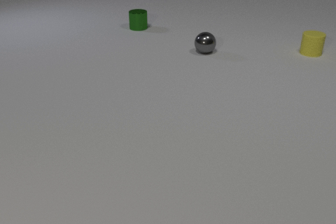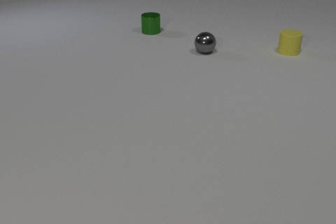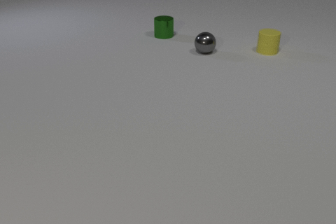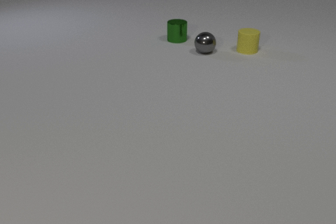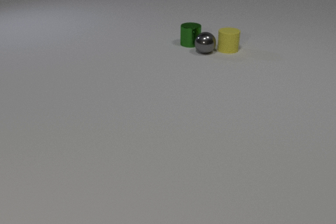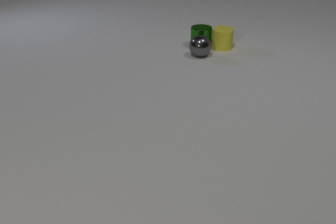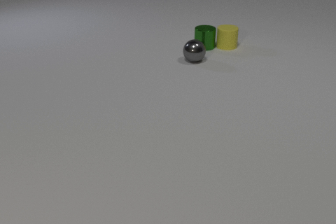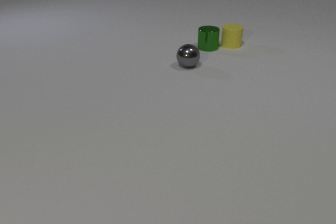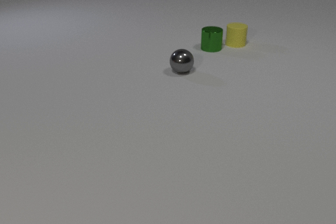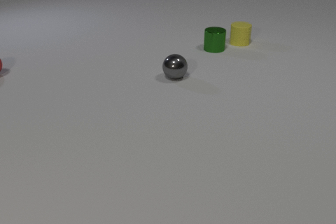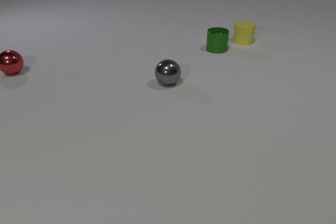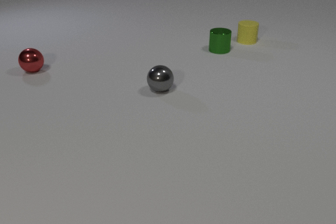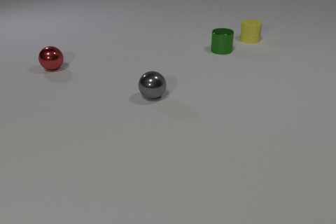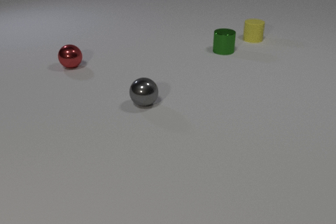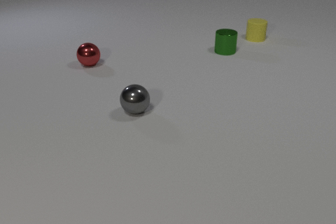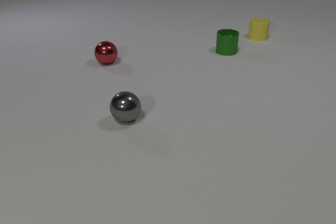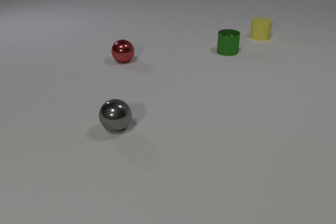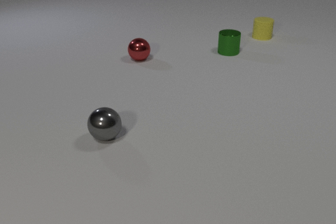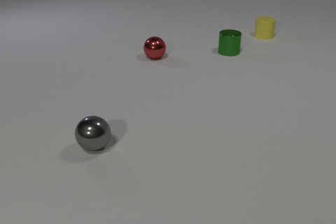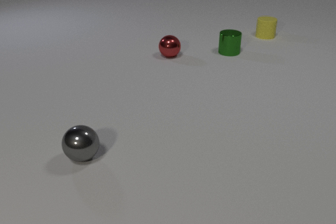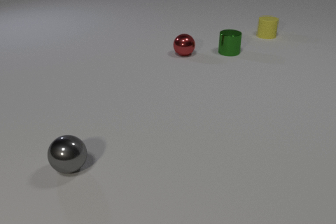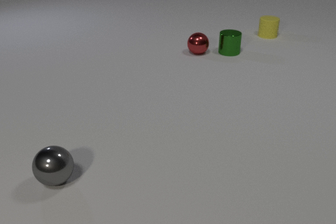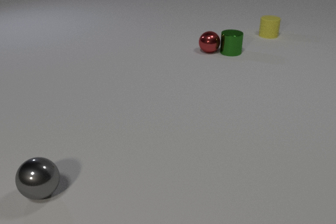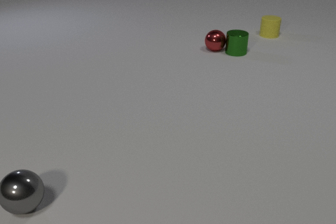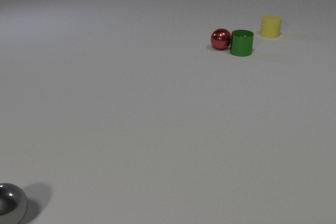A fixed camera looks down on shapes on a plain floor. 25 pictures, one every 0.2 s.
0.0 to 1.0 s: The green metal cylinder slides to the right and toward the camera. The yellow rubber cylinder slides to the left. The gray metal sphere rolls toward the camera and to the left. The yellow rubber cylinder and the gray metal sphere collide. The green metal cylinder and the gray metal sphere collide. The green metal cylinder and the yellow rubber cylinder collide.
1.0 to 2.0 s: The green metal cylinder slides to the right and toward the camera. The yellow rubber cylinder slides to the right and away from the camera. The red metal sphere comes in at the left edge, rolls to the right. The gray metal sphere rolls toward the camera and to the left.
2.0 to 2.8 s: The green metal cylinder slides to the right. The yellow rubber cylinder slides away from the camera and to the right. The red metal sphere rolls to the right. The gray metal sphere rolls toward the camera and to the left.
2.8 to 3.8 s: The yellow rubber cylinder slides away from the camera and to the right. The red metal sphere rolls to the right. The gray metal sphere rolls toward the camera and to the left.
3.8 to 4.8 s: The green metal cylinder slides to the right. The yellow rubber cylinder slides away from the camera and to the right. The red metal sphere rolls to the right and away from the camera. The gray metal sphere rolls toward the camera and to the left. The green metal cylinder and the red metal sphere collide.
What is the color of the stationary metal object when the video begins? gray.
What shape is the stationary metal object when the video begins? sphere.
How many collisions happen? 4.
